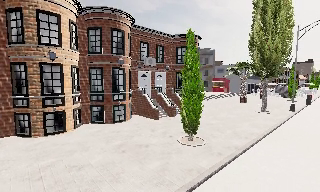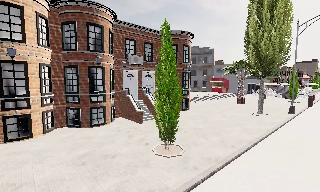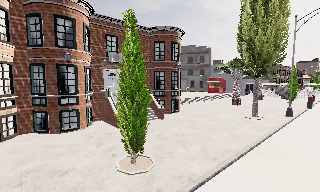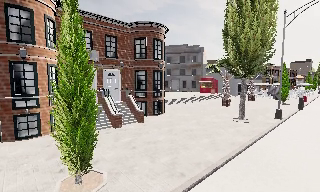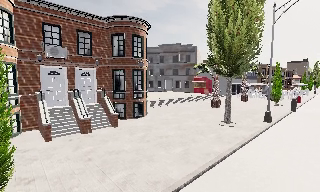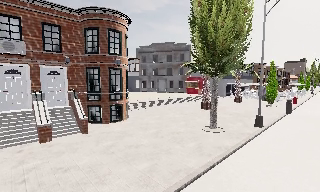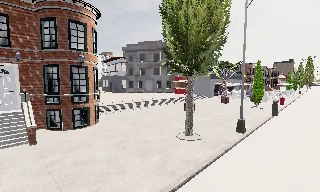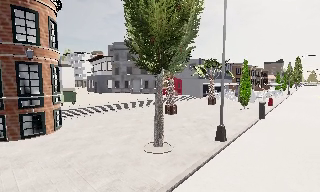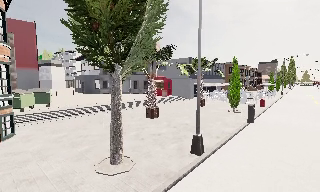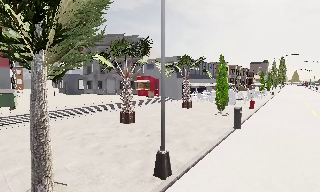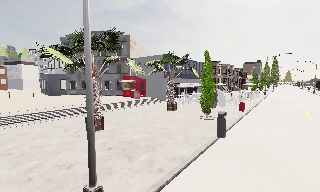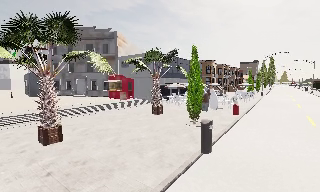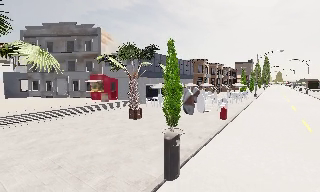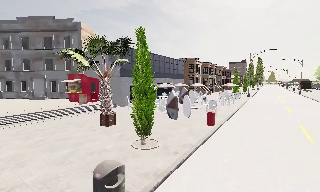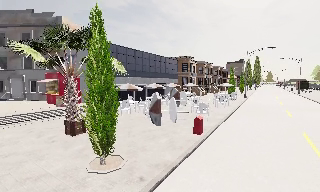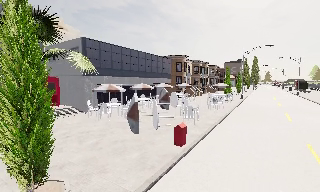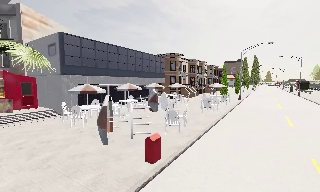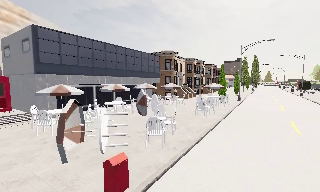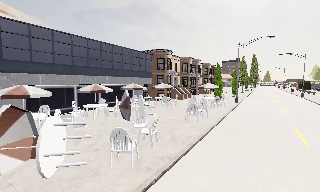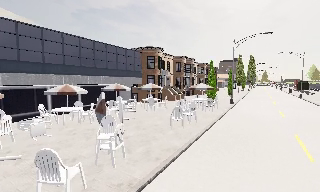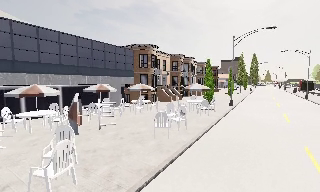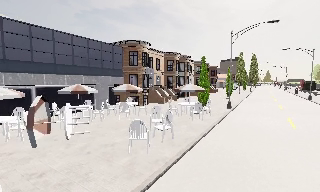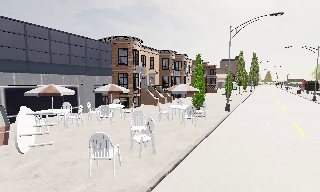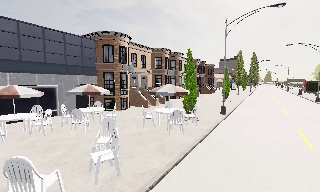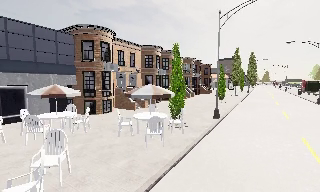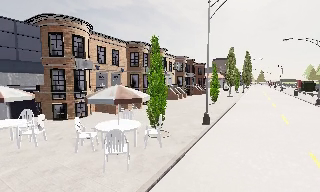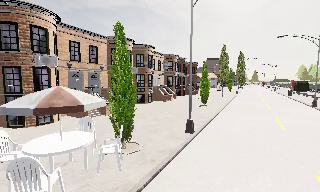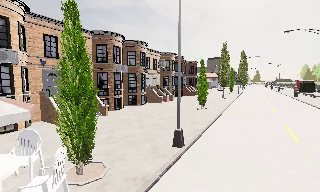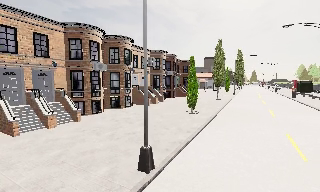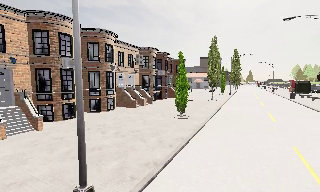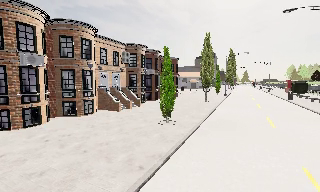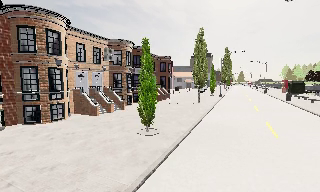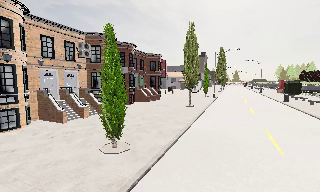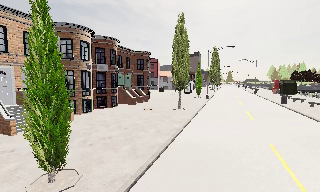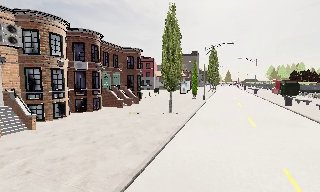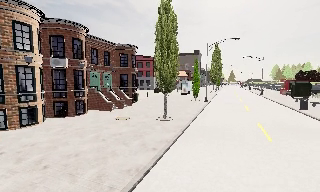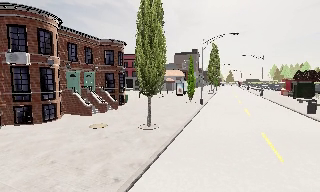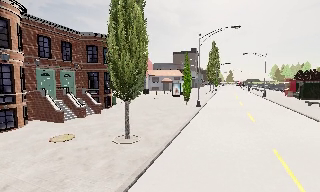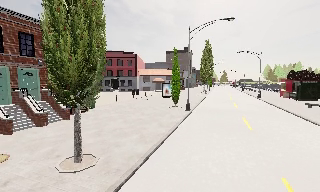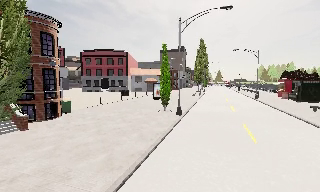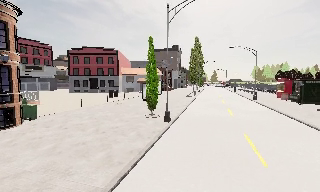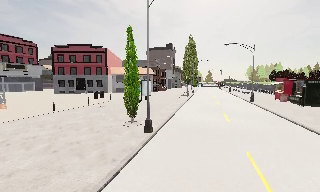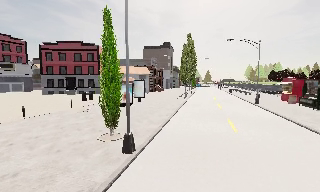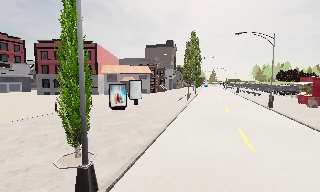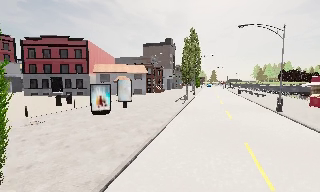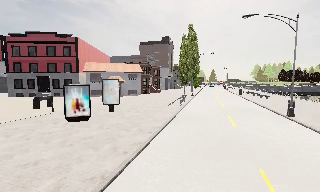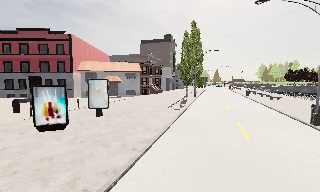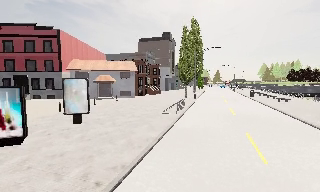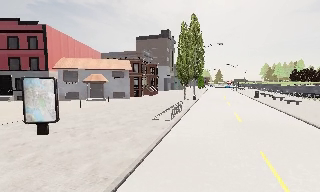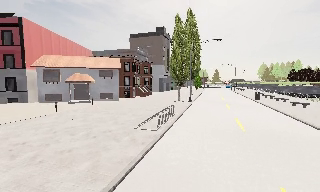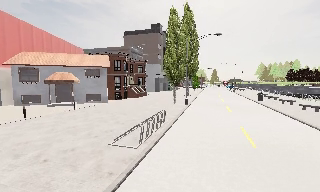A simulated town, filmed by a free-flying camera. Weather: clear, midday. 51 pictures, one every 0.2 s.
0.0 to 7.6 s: The scene slides to the left, as the camera pans about 30 degrees to its right. It travels forward and to its right, about 70 m, so what stands in front looms larger.
7.6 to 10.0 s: The camera travels forward, about 30 m, so what stands in front looms larger.
The film runs backward here.
